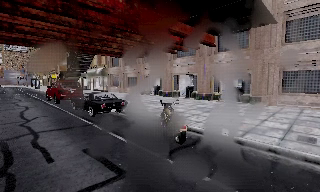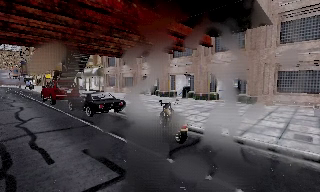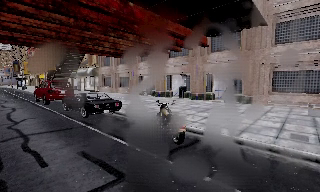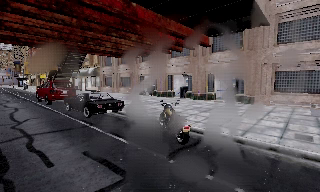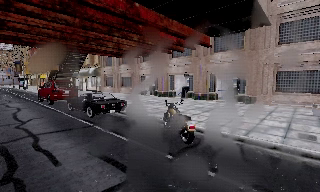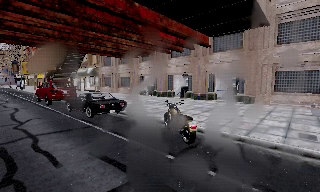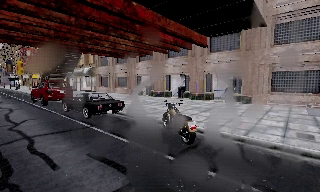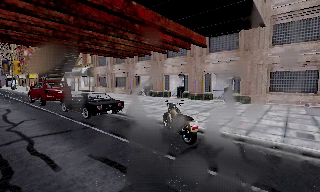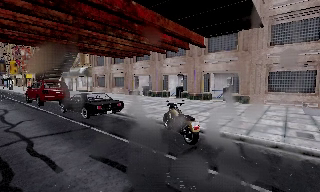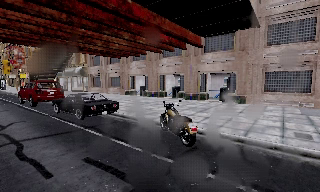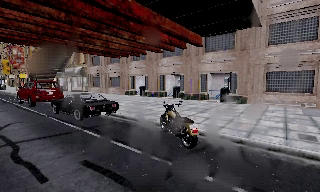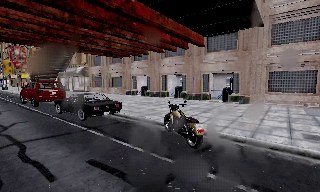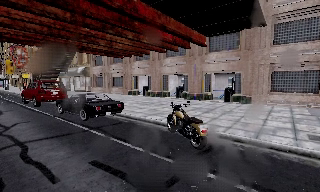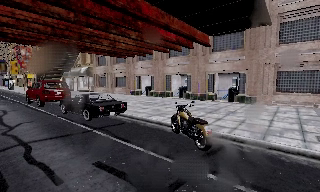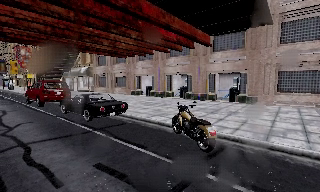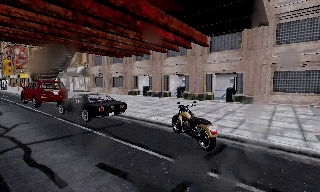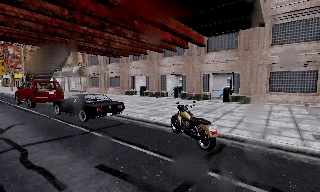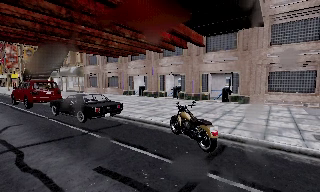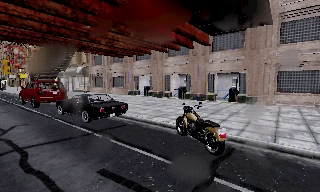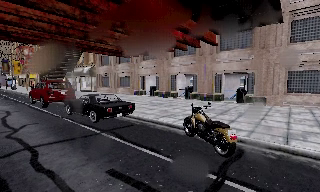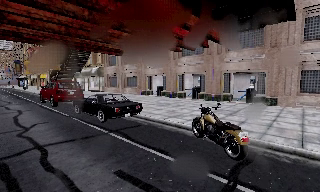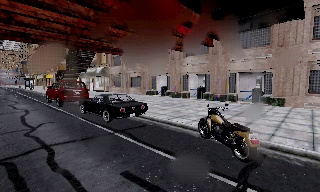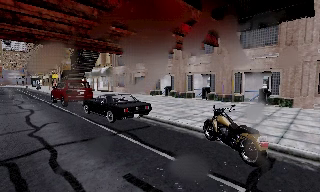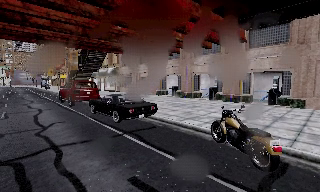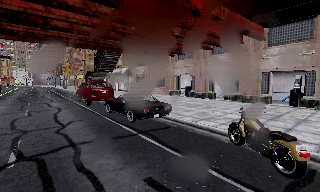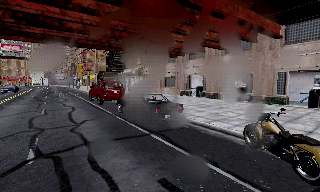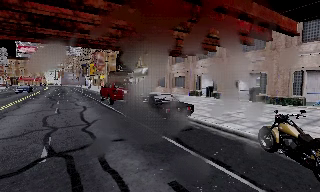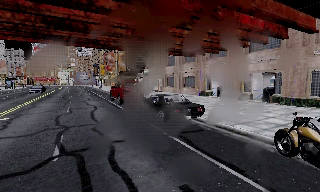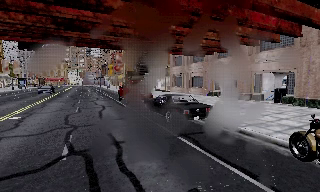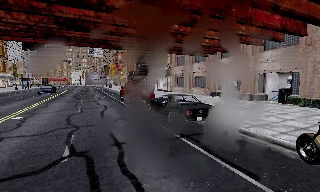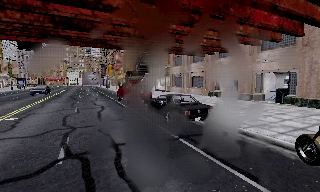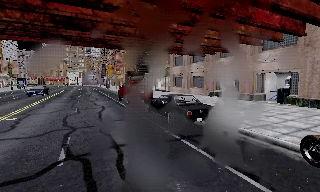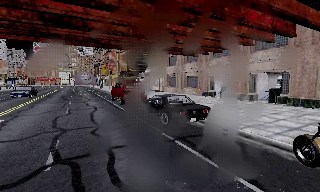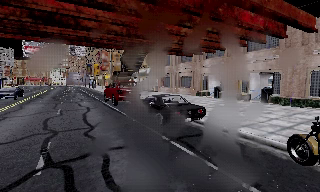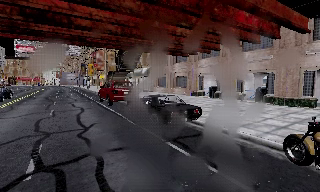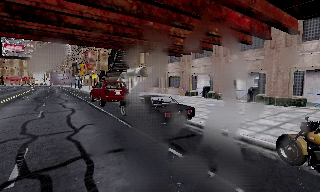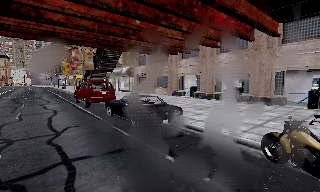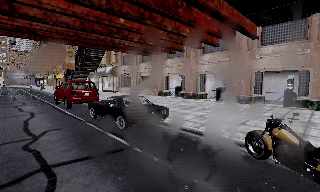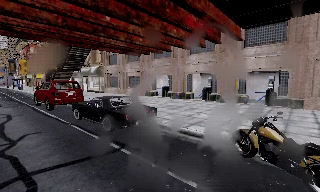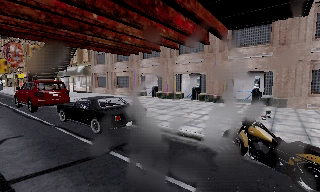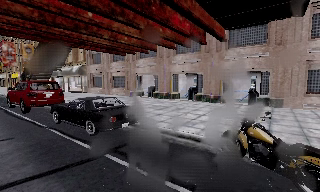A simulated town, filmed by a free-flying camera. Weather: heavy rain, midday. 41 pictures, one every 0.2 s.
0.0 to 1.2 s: The camera travels to its left, about 0.5 m.
1.2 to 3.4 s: The camera travels to its left and forward, about 1 m.
3.4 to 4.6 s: The camera swings to its left by about 10 degrees, and the scene slides to the right. It travels forward, about 0.5 m, so what stands in front looms larger.
4.6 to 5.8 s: The scene slides to the right, as the camera pans about 20 degrees to its left.
5.8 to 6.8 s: The camera shifts only a little, or ends up much as it began.
6.8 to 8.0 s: The camera swings to its right by about 20 degrees, and the scene slides to the left. It travels forward, about 0.5 m, so what stands in front looms larger.
The film runs forward here.
